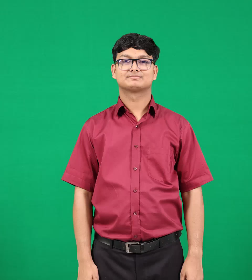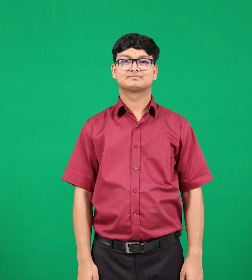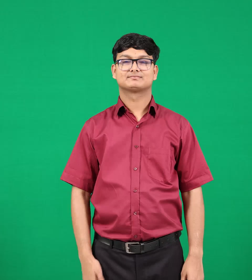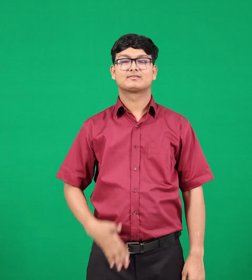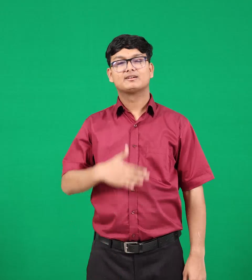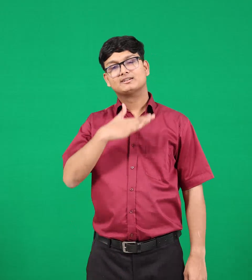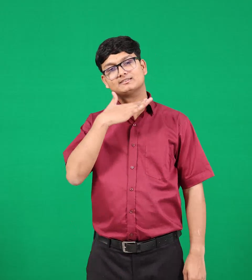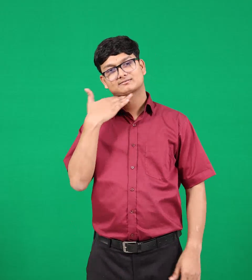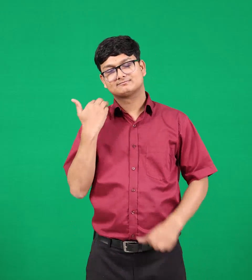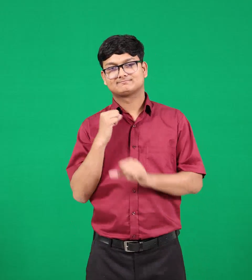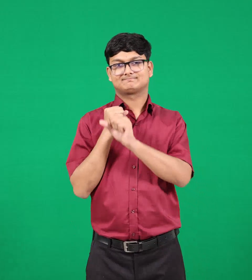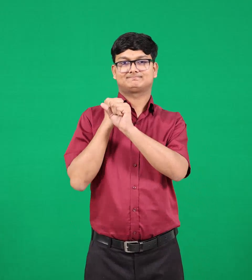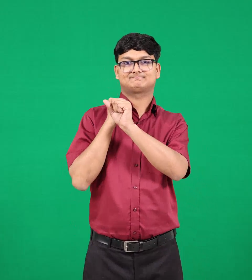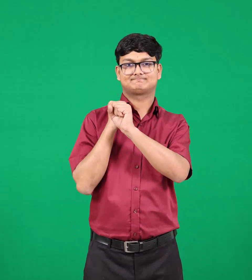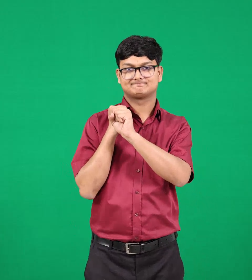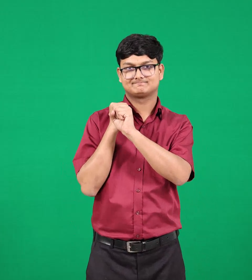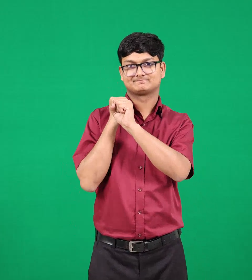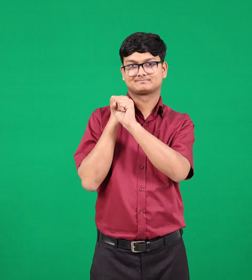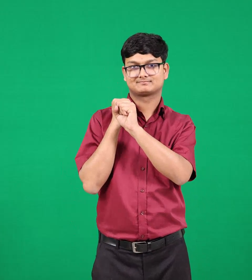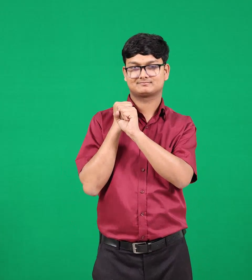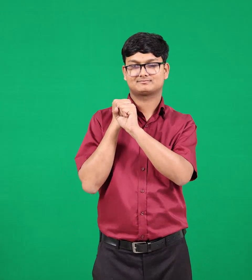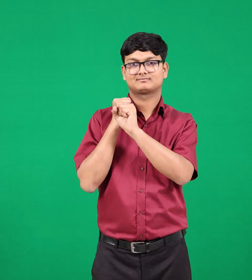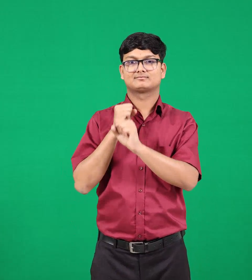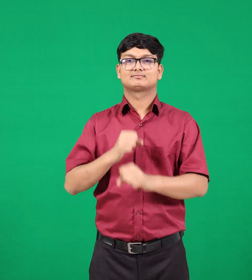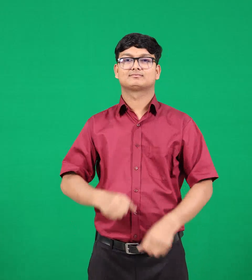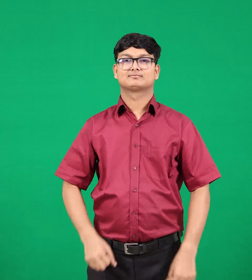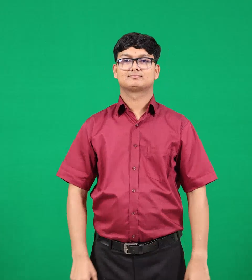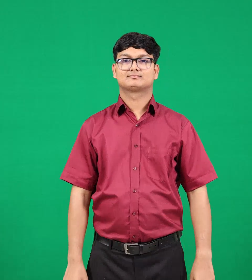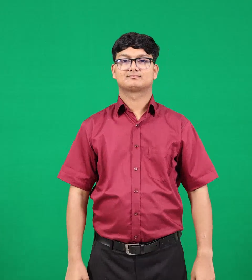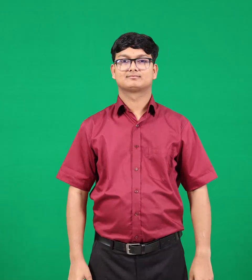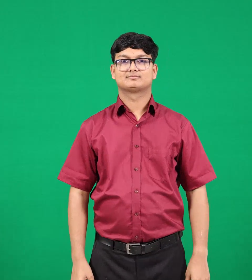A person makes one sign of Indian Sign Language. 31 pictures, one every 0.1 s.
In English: funeral
